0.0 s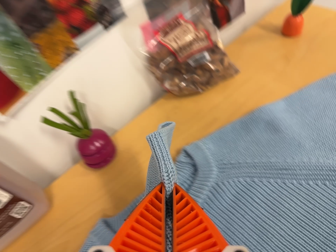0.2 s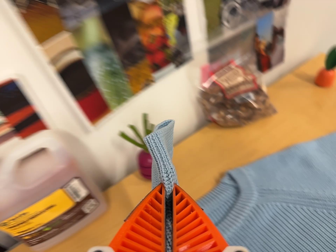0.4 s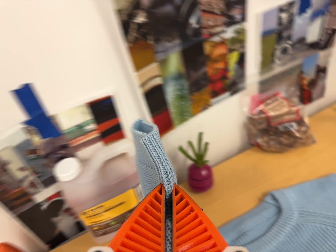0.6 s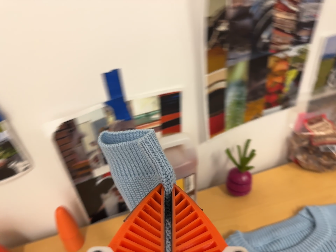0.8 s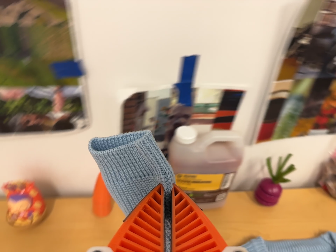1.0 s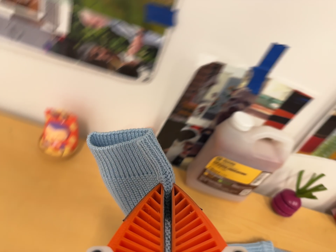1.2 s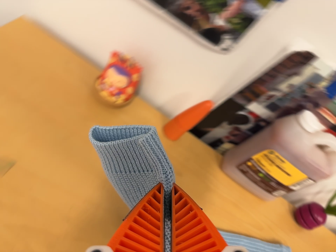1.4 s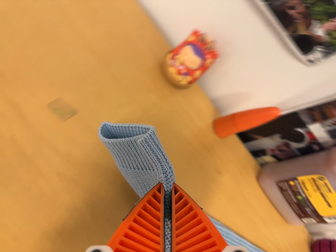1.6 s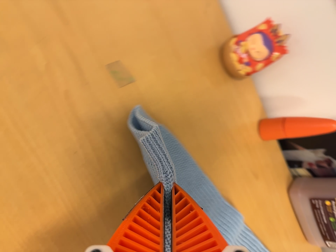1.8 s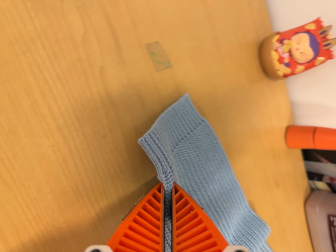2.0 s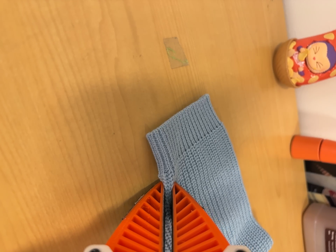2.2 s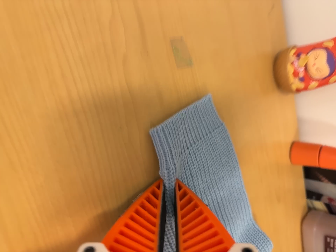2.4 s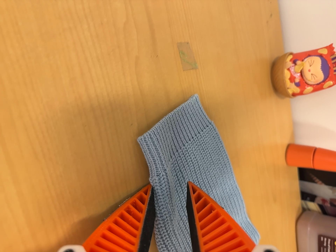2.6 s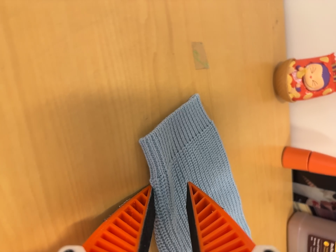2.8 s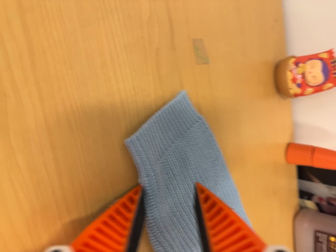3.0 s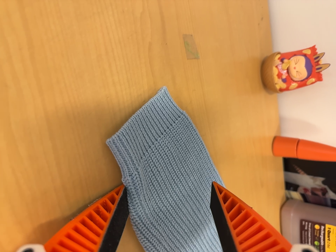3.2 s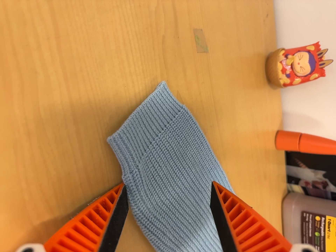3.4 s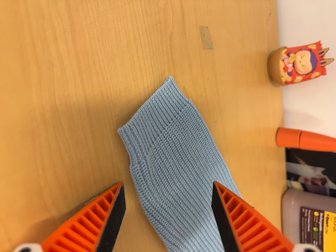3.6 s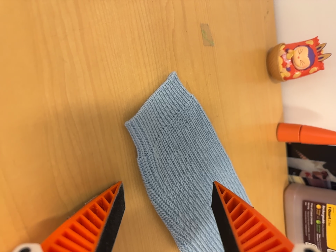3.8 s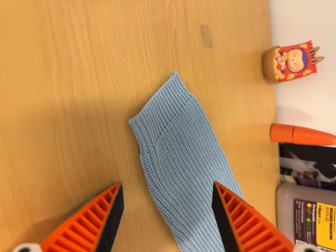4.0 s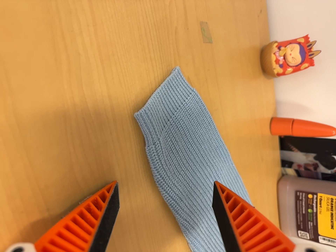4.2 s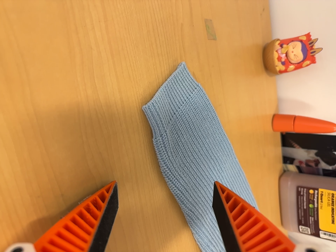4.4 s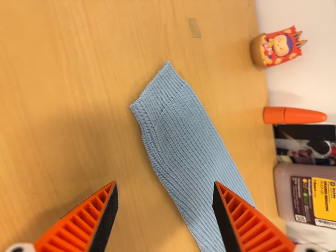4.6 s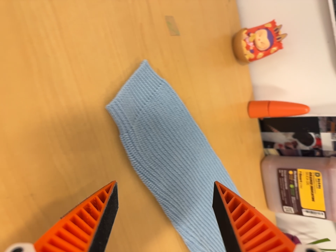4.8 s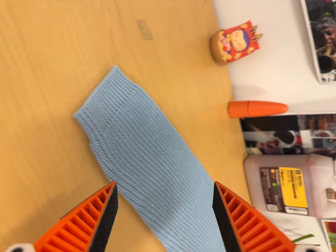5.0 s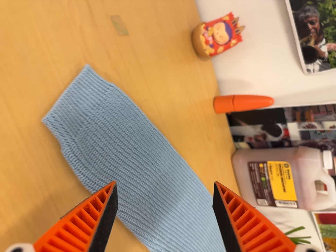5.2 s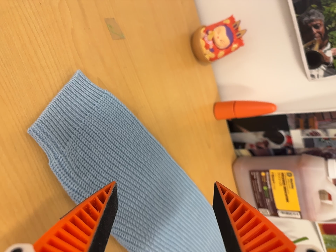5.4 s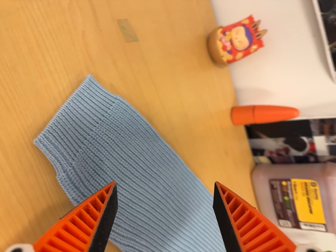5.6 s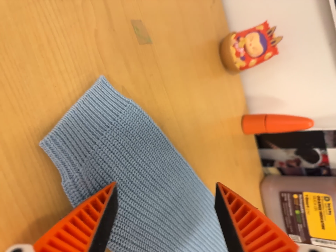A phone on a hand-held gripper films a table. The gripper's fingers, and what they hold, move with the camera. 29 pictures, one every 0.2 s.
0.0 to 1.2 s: The camera swings to its left by about 15 degrees, and the scene slides to the right. It travels to its left, about 50 cm, so close, fixed things drift to the right. It rolls about its line of sight by about 70 degrees, and the scene rotates clockwise.
1.2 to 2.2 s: The camera travels to its left and forward, about 20 cm, so close, fixed things drift to the right. It rolls about its line of sight by about 45 degrees, and the scene rotates clockwise.
2.2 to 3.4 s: The camera travels backward, to its left and toward the bottom of its view, about 9 cm, so what stands in front gets smaller.
3.4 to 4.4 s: The camera travels backward, about 5 cm, so what stands in front gets smaller.
4.4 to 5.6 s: The camera travels forward, about 8 cm, so what stands in front looms larger.
The film runs backward here.
